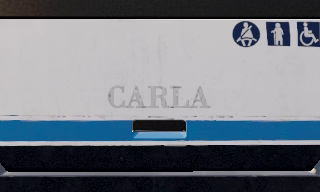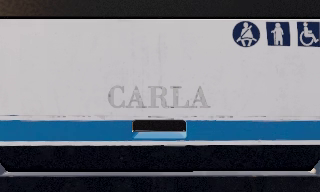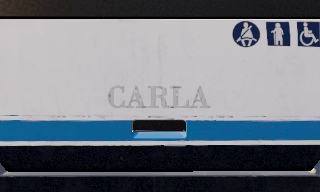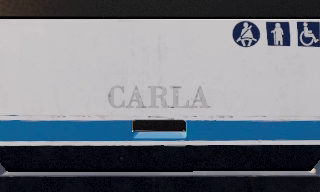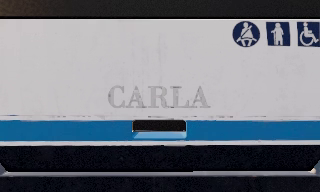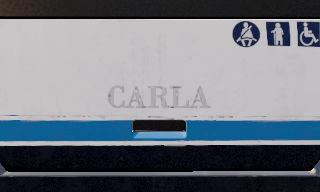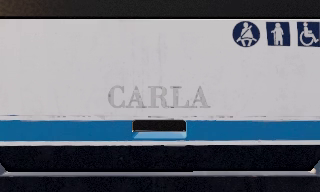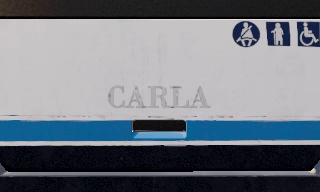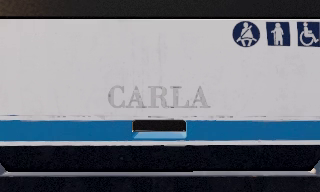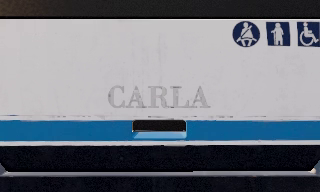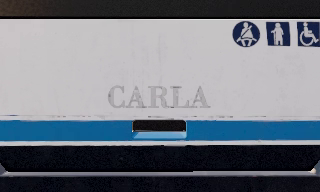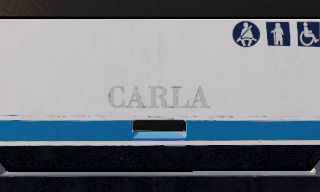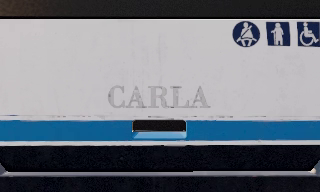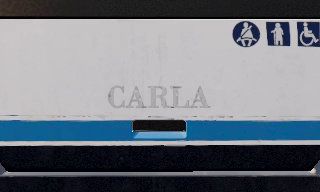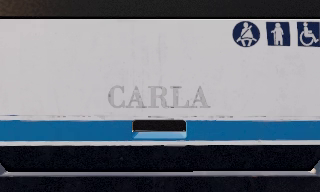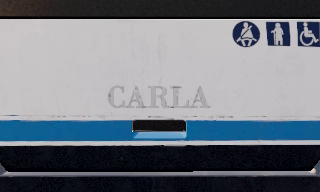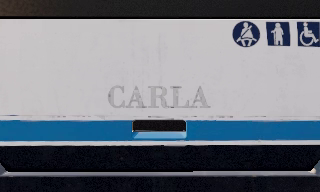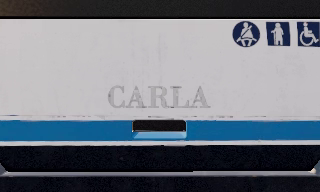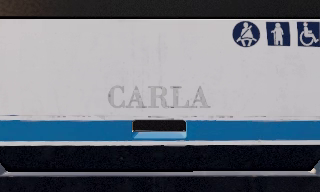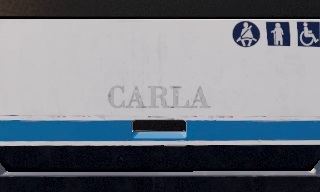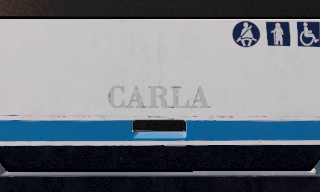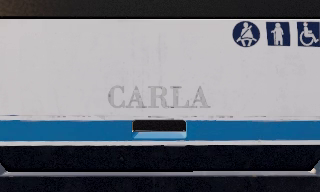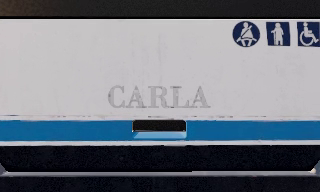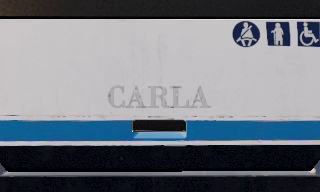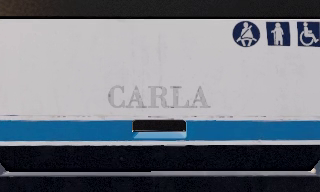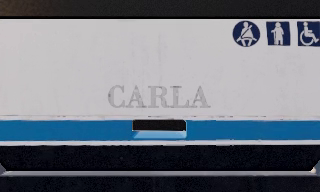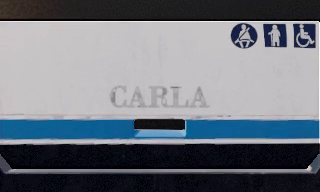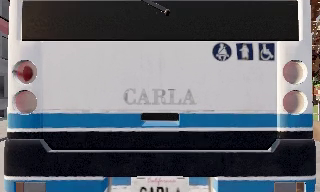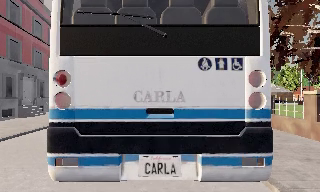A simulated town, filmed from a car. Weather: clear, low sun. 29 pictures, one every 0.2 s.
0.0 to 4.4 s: The camera keeps its place and its aim.
4.4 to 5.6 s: The camera travels backward, about 1 m, so what stands in front gets smaller. It gains speed.
The film runs backward here.
